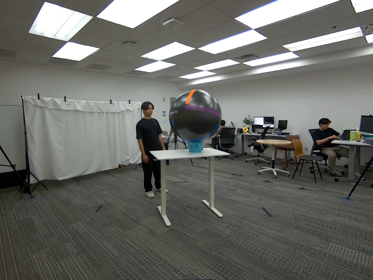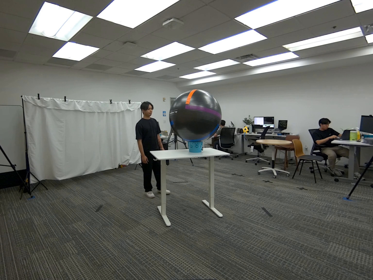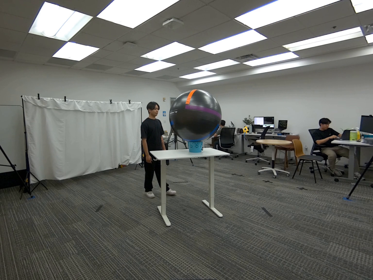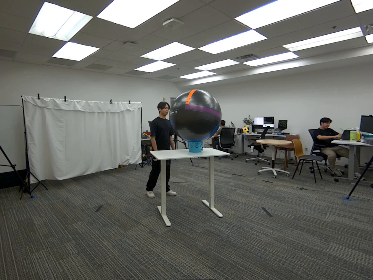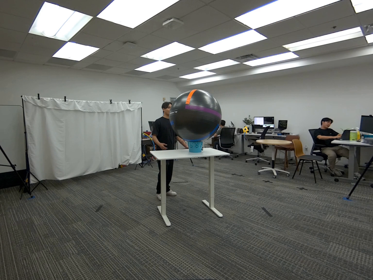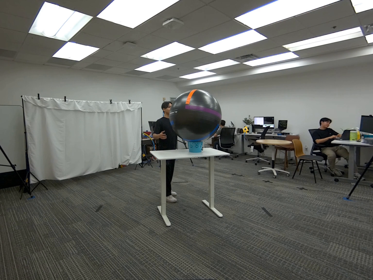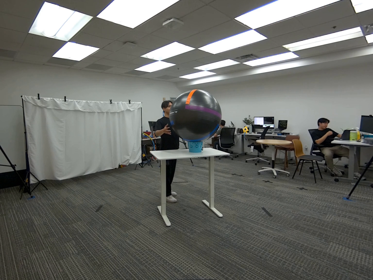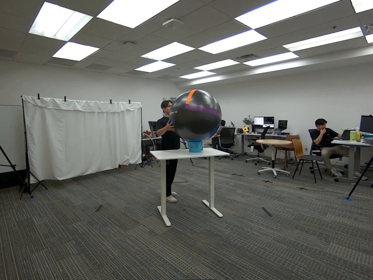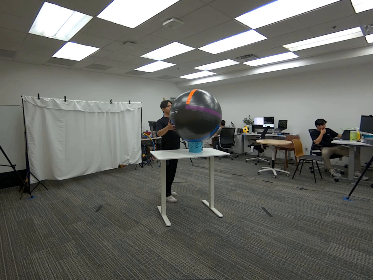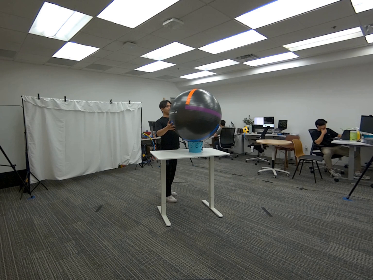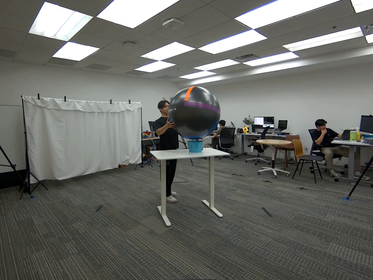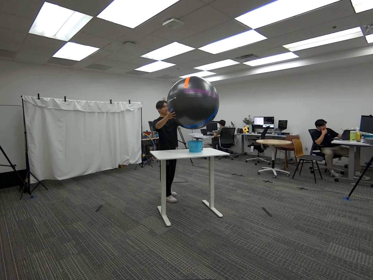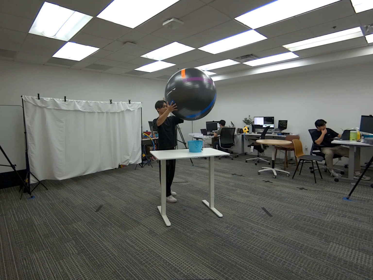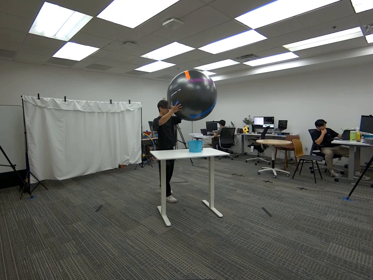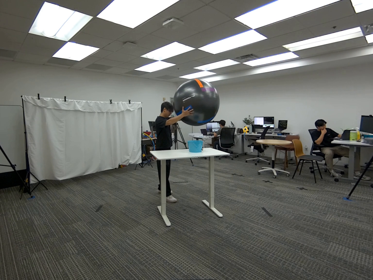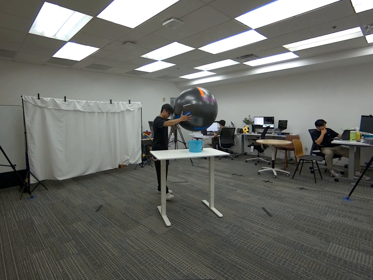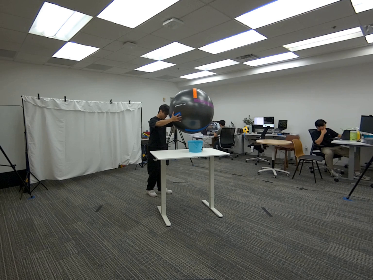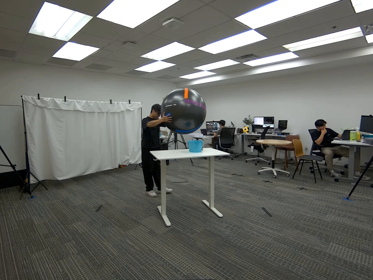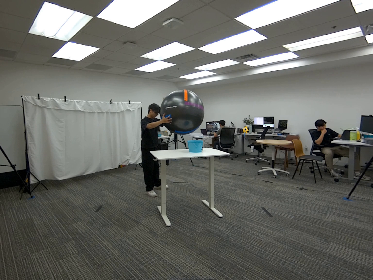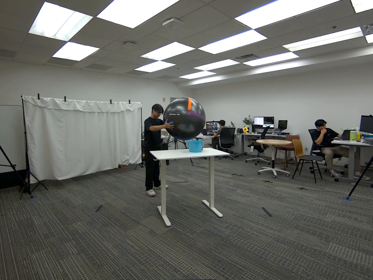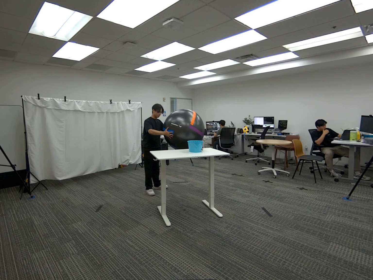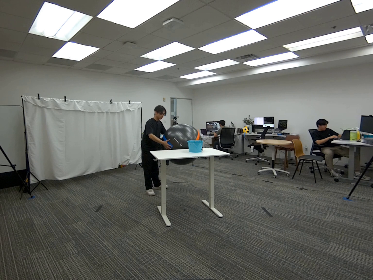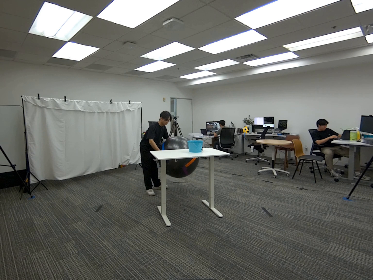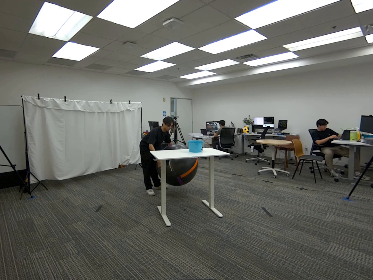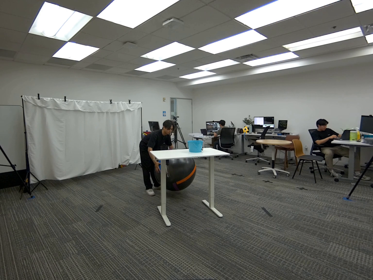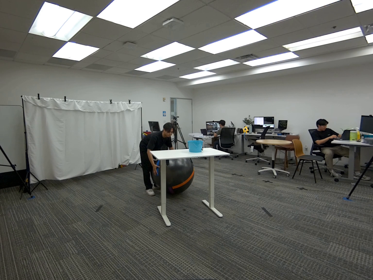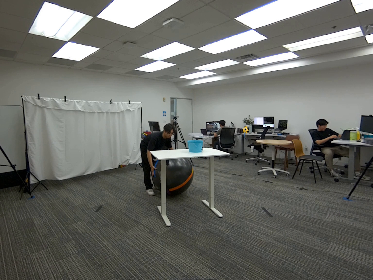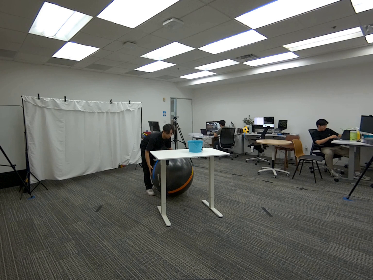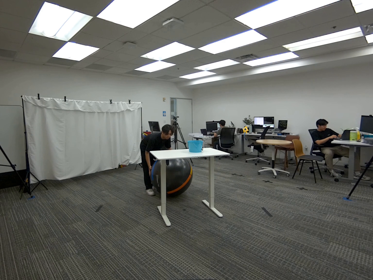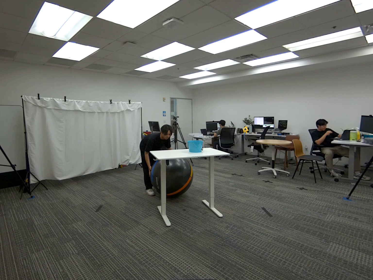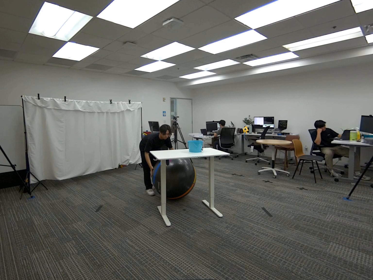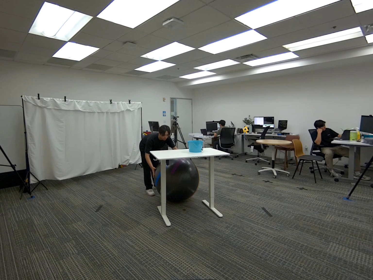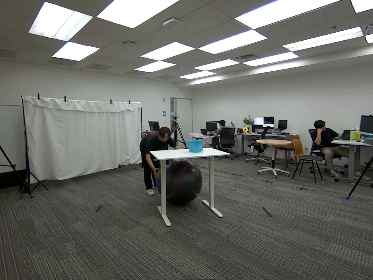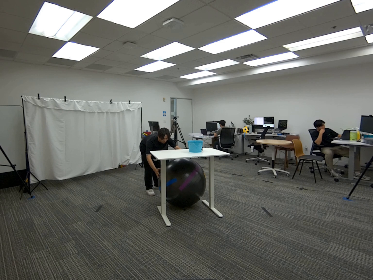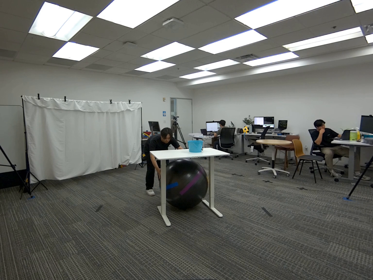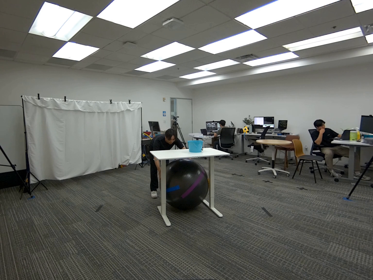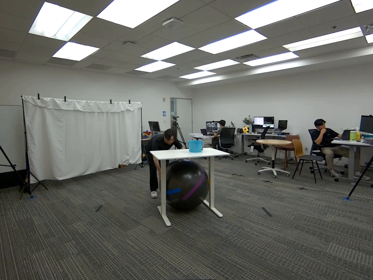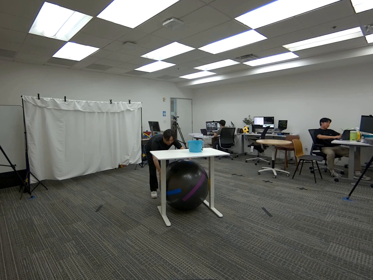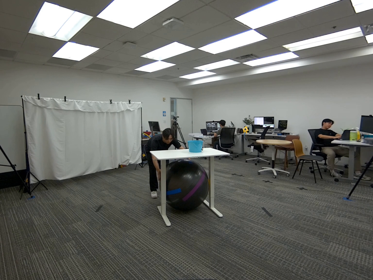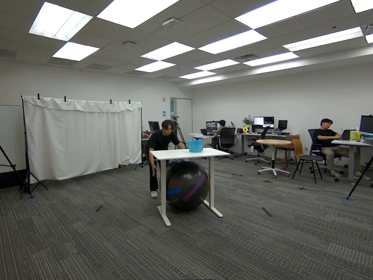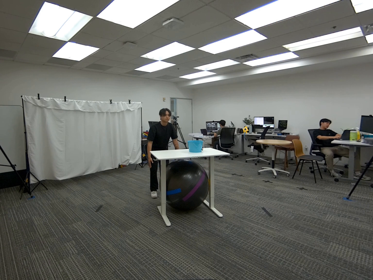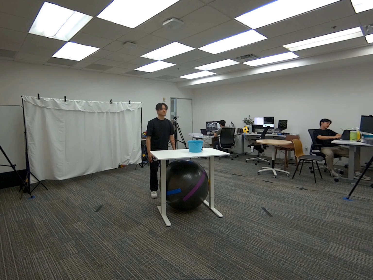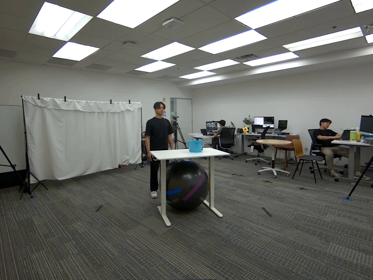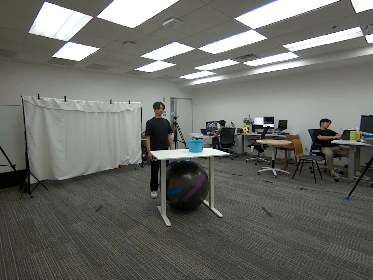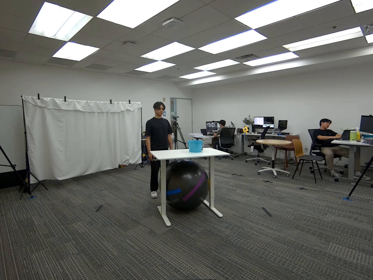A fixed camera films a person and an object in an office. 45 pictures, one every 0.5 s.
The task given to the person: Walk over to the yoga ball on the top of the white desk in the blue basket and hold onto the yoga ball with both hands and slowly roll the yoga ball under the desk while always keeping your hand on the yoga ball. Leave the yoga ball on the ground when complete.
